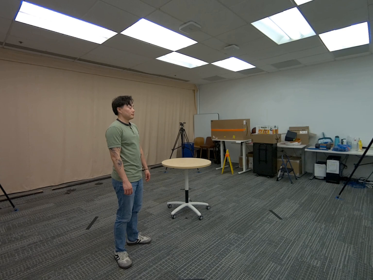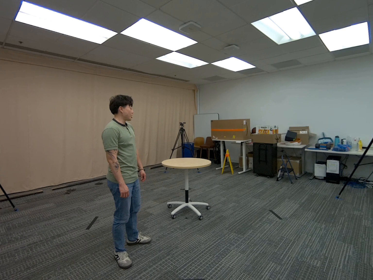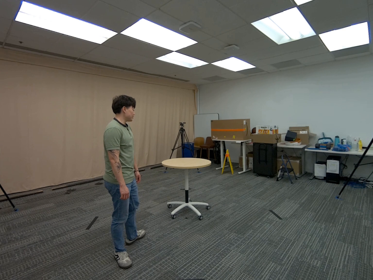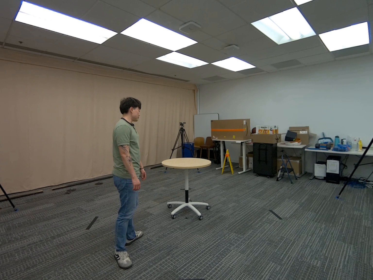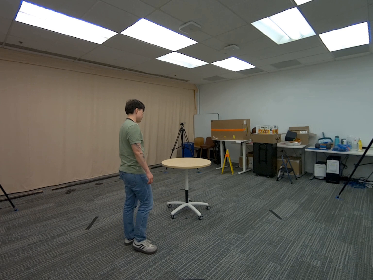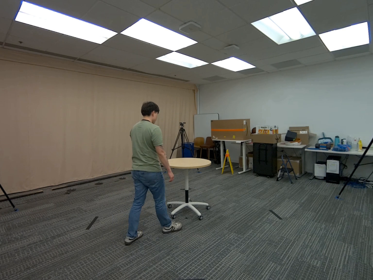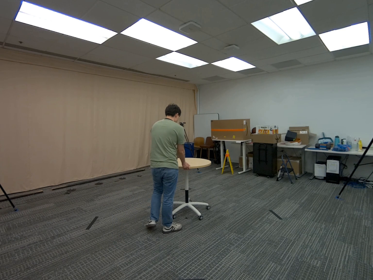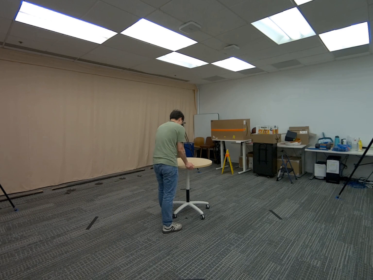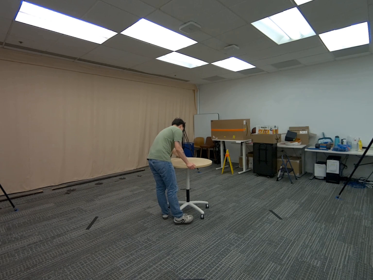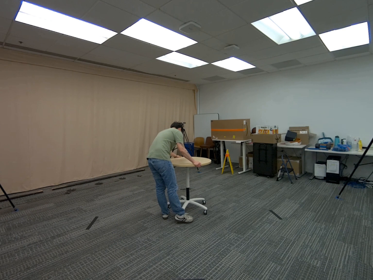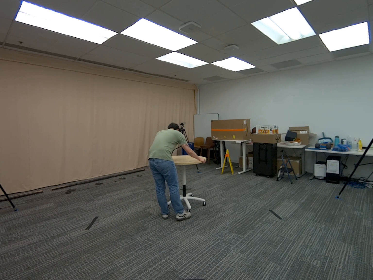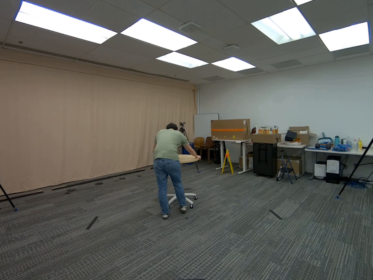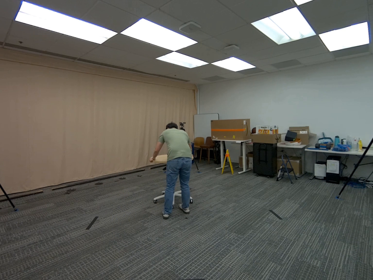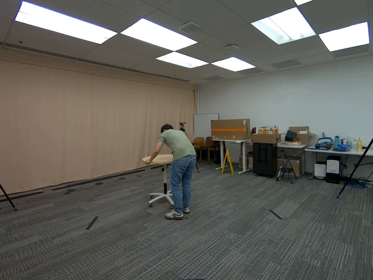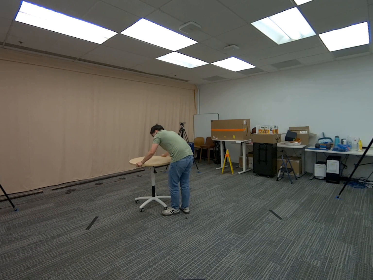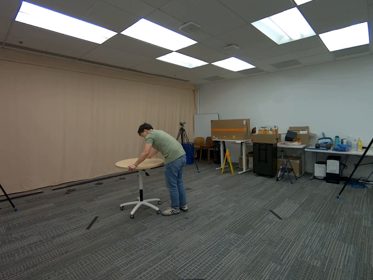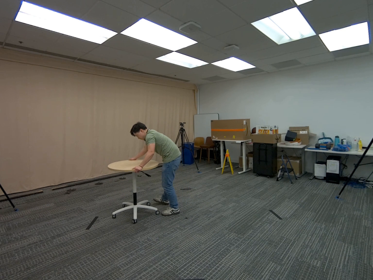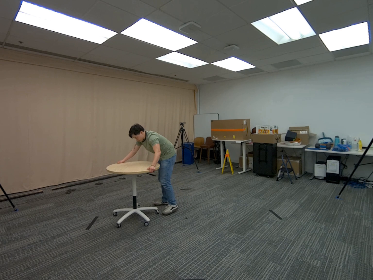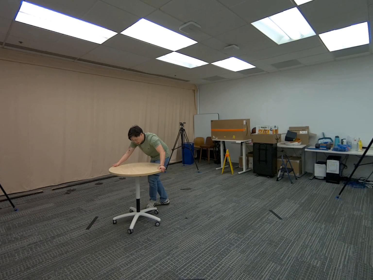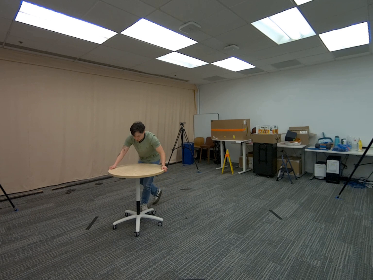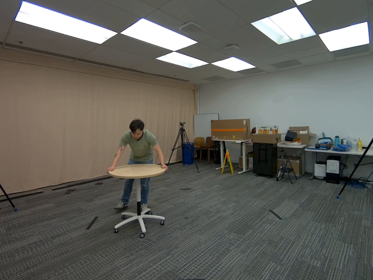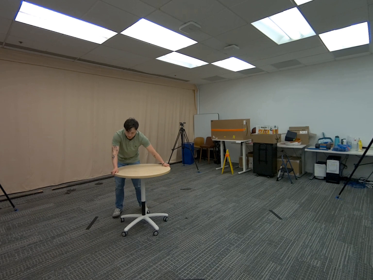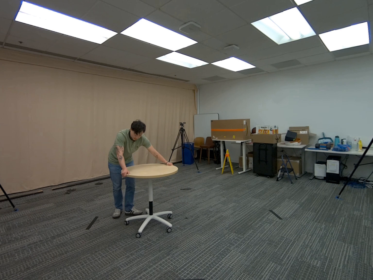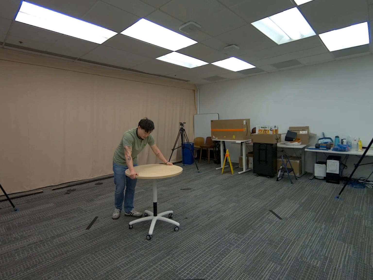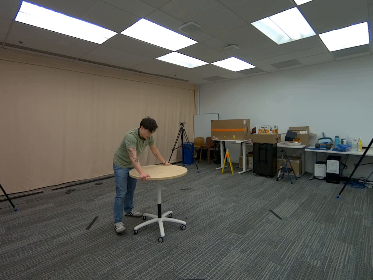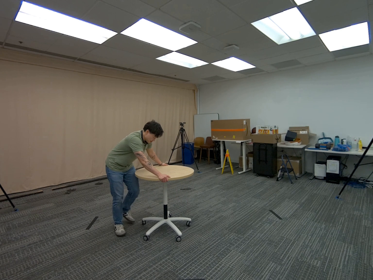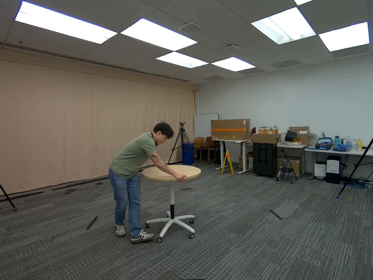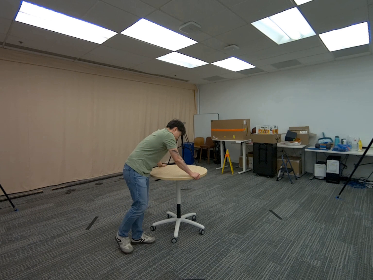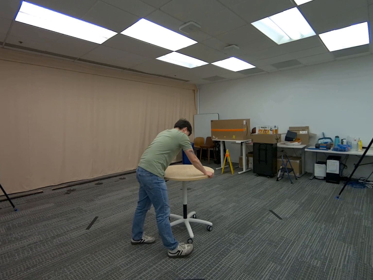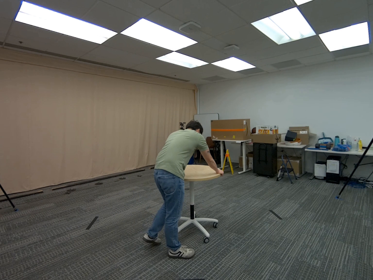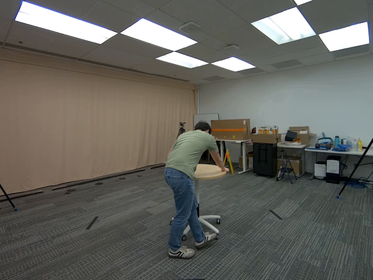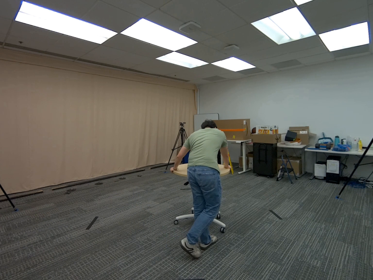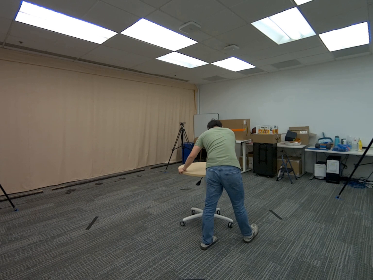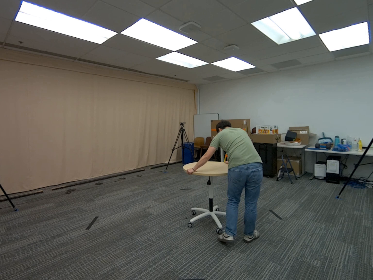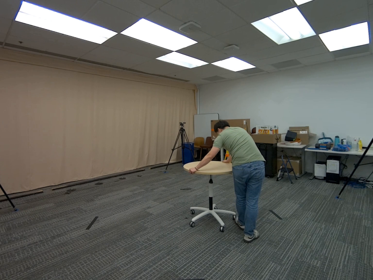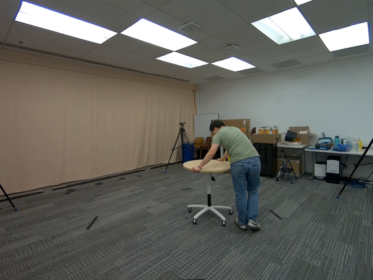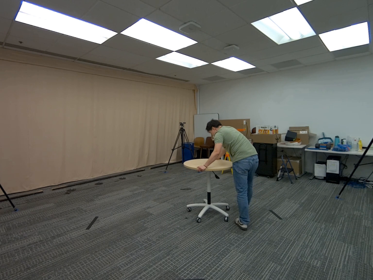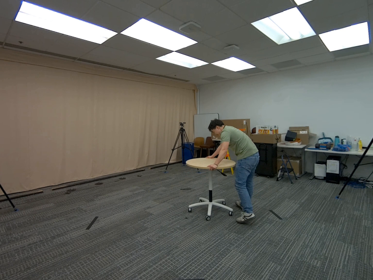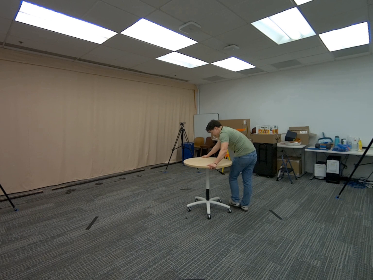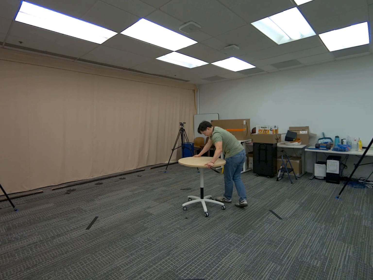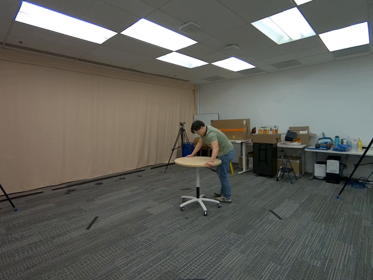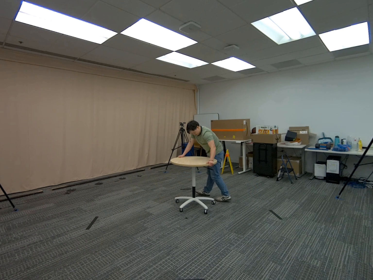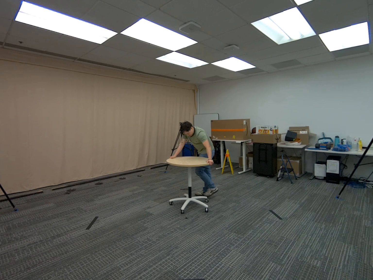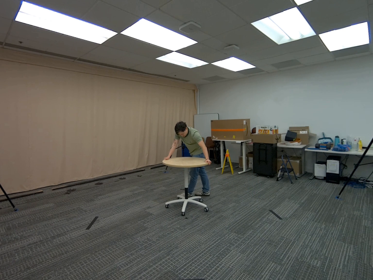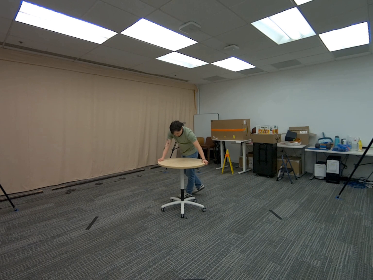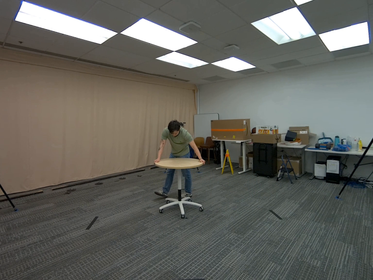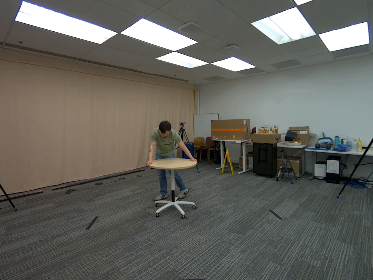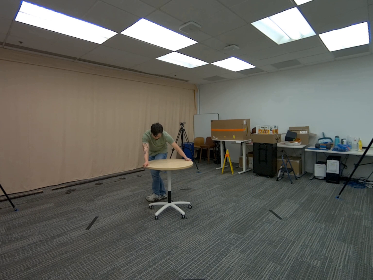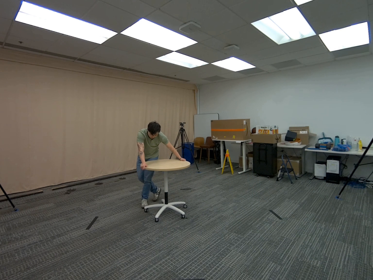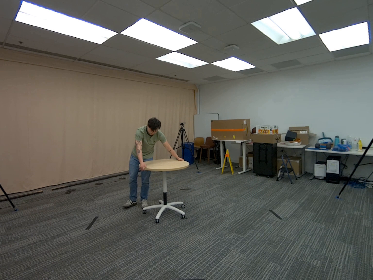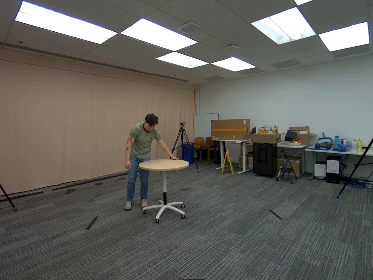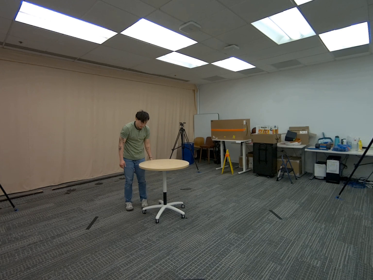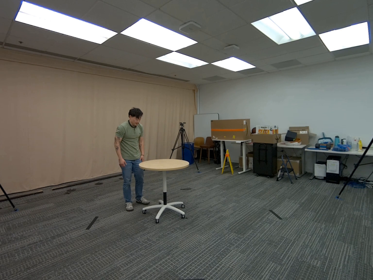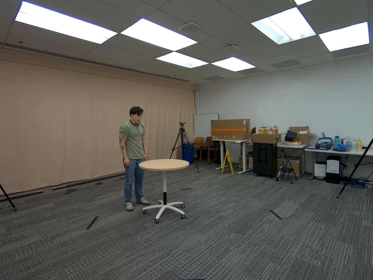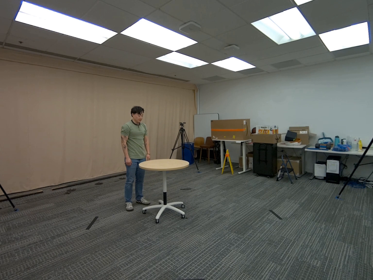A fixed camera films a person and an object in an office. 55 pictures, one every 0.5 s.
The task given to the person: Walk to the round table, grab the table with both hands, and spin the table around the bounding area.
